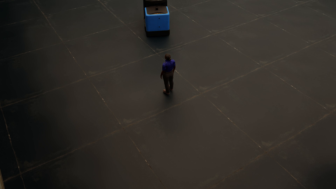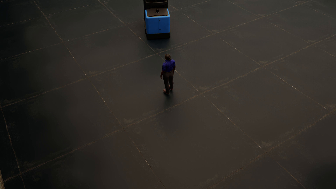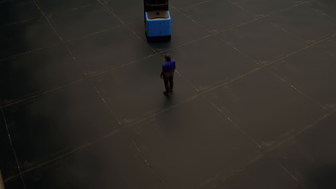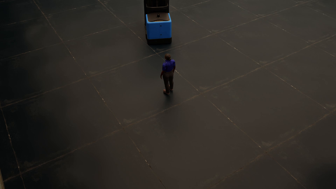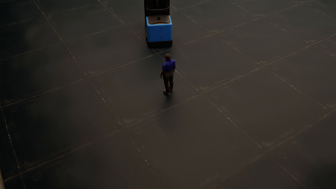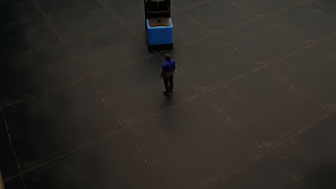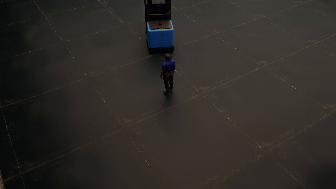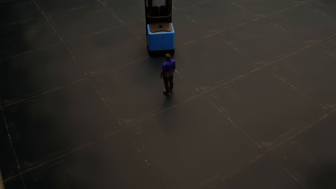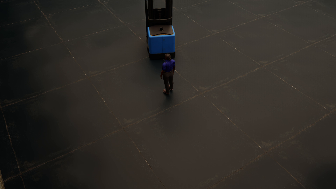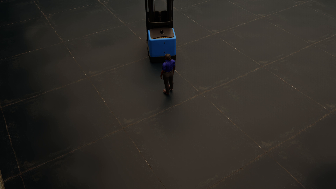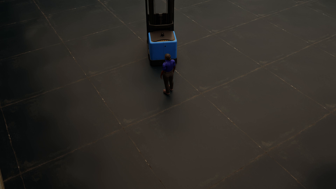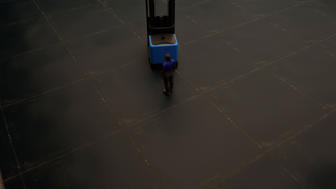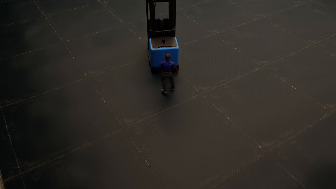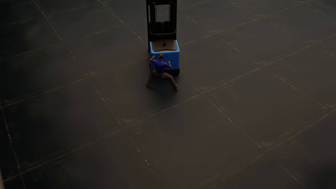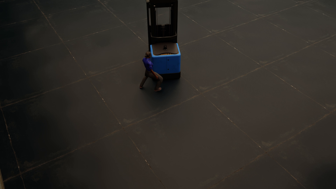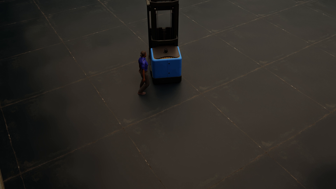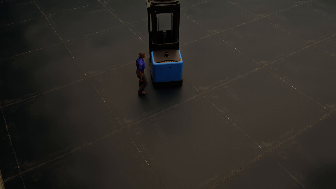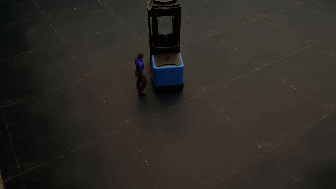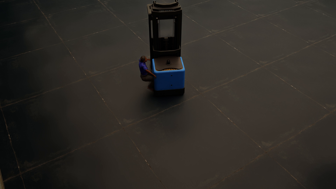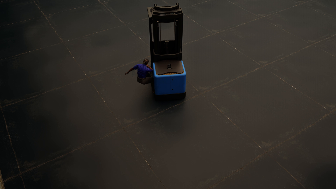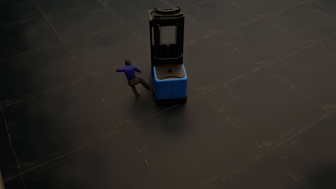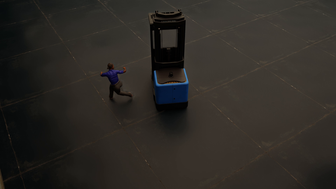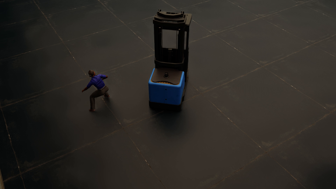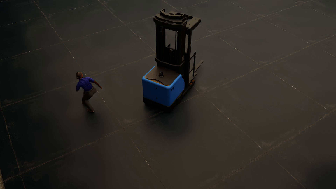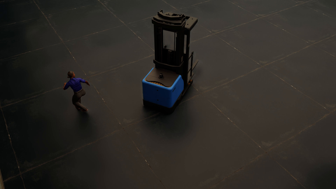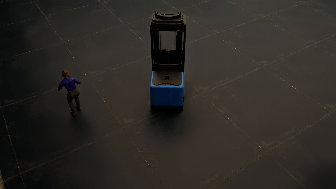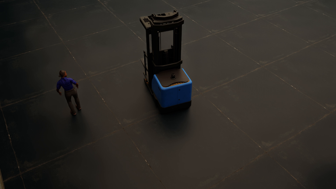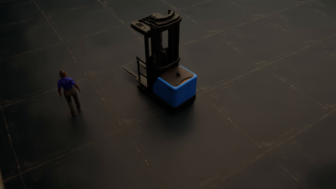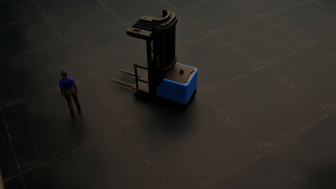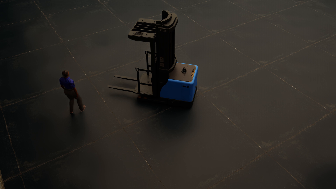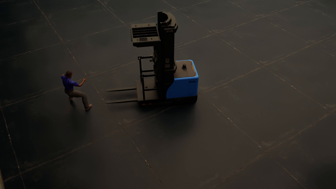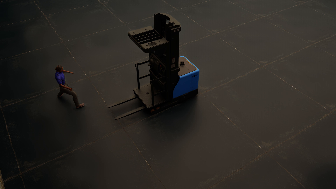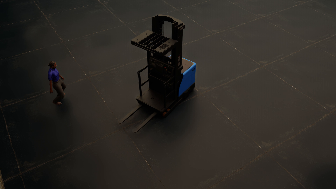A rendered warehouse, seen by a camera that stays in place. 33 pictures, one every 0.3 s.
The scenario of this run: Near miss between a forklift and a person.
